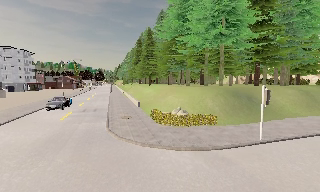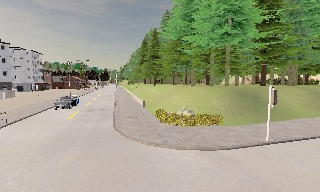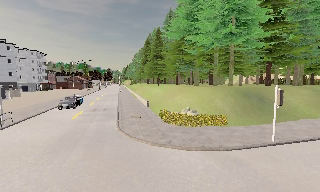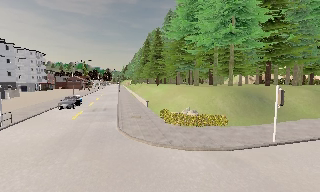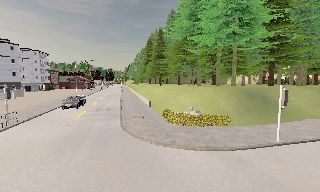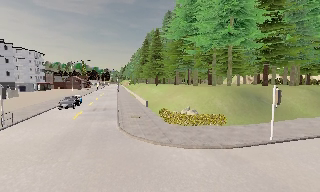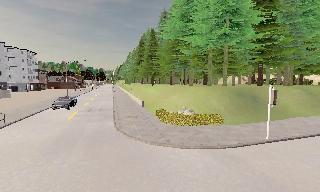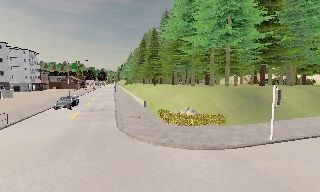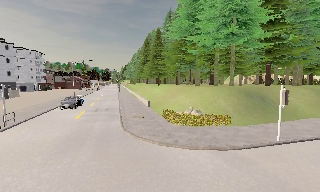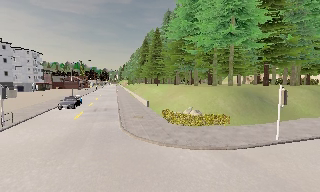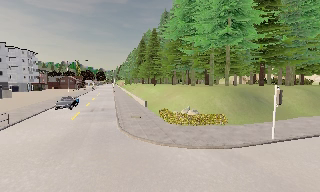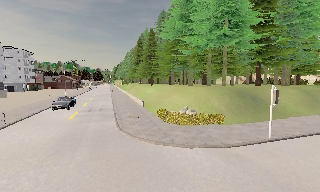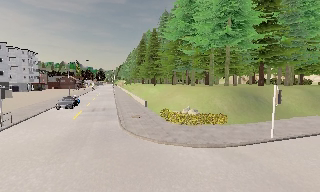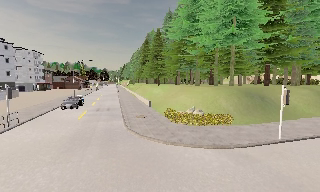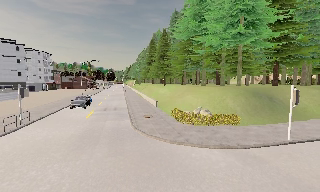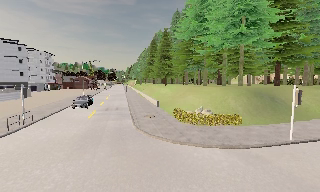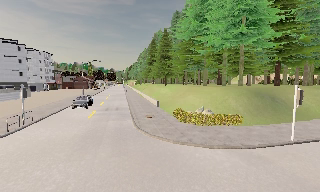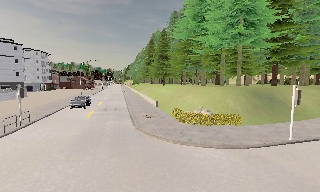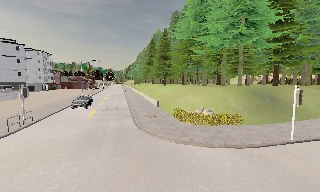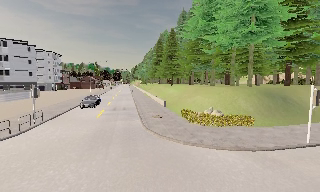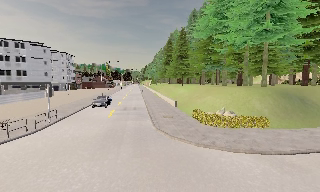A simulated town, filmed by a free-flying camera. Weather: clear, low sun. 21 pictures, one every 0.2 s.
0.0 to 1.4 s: The camera travels to its left, about 0.5 m, so close, fixed things drift to the right.
1.4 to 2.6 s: The camera shifts only a little, or ends up much as it began.
2.6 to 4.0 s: The camera travels to its left, about 0.5 m, so close, fixed things drift to the right.
The film runs backward here.
